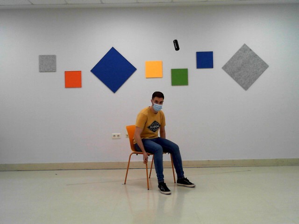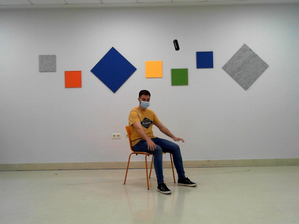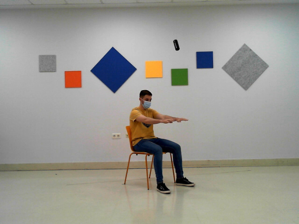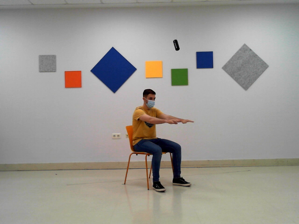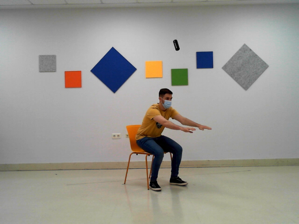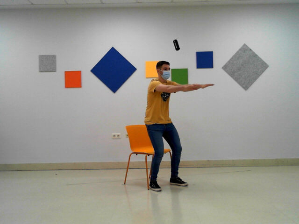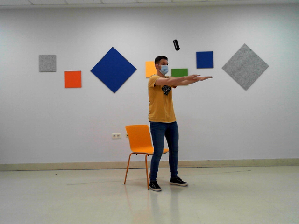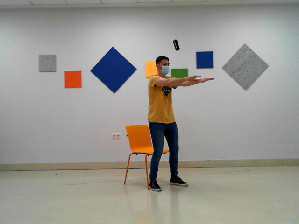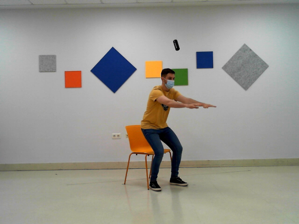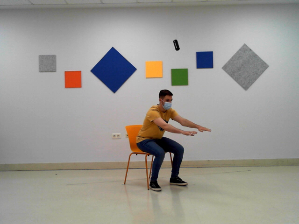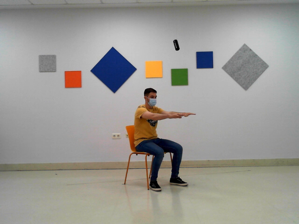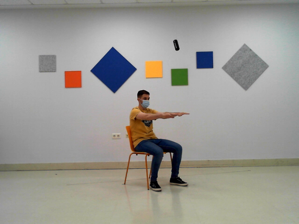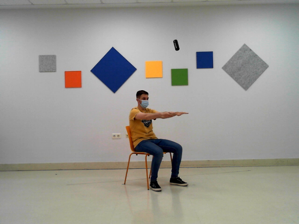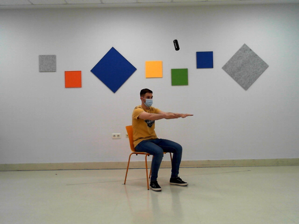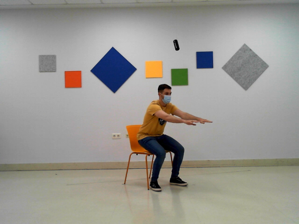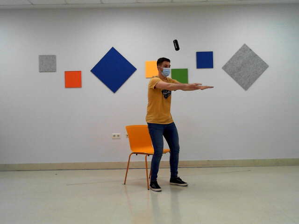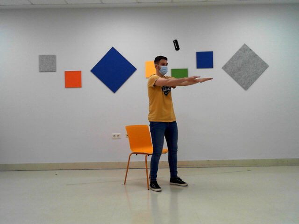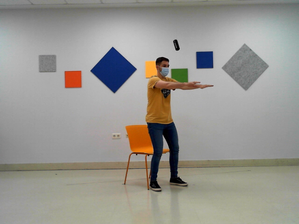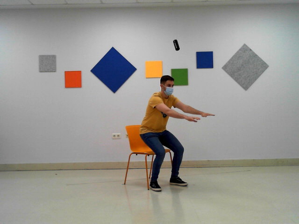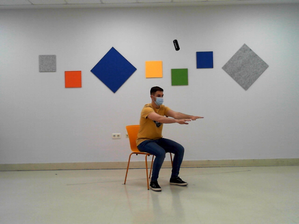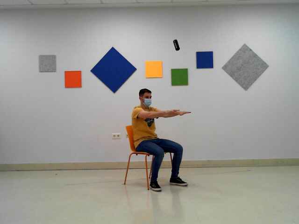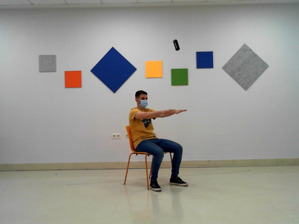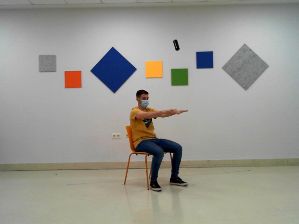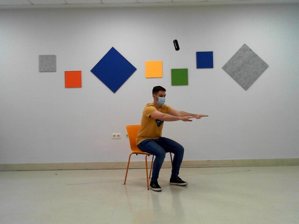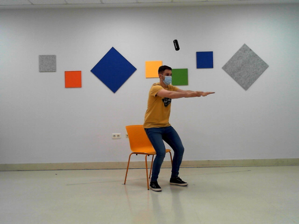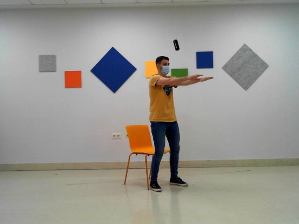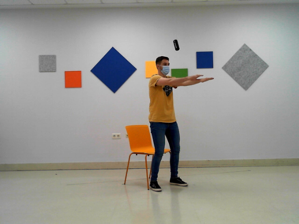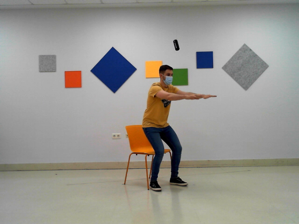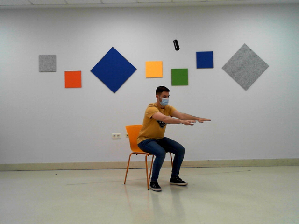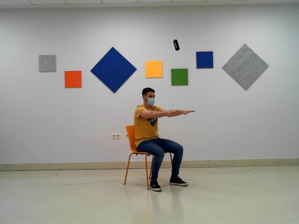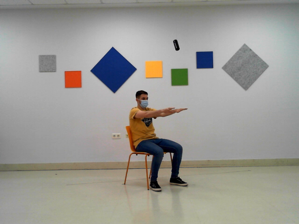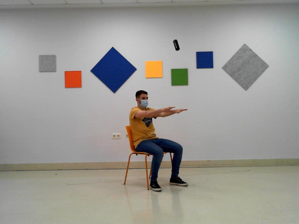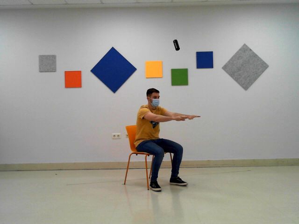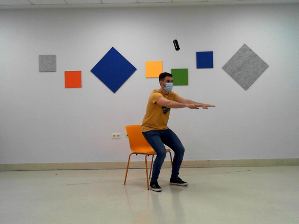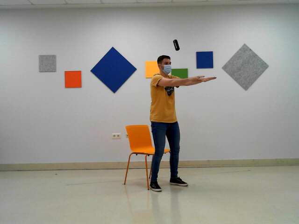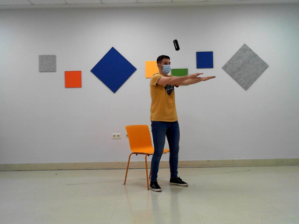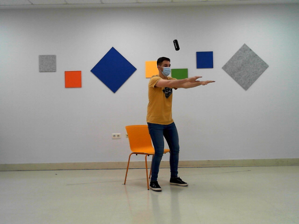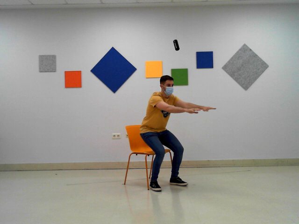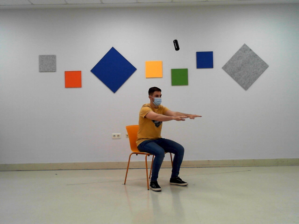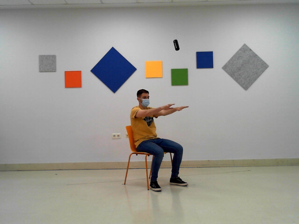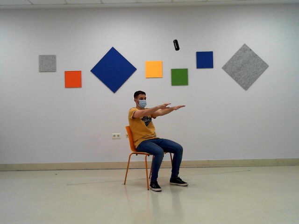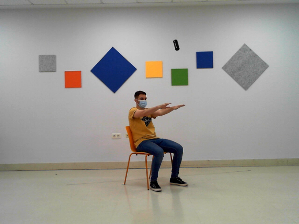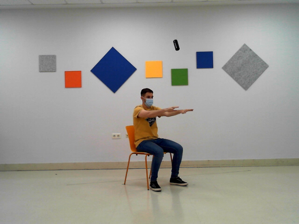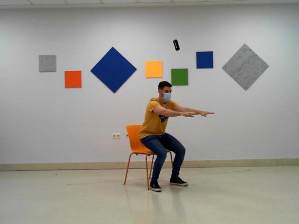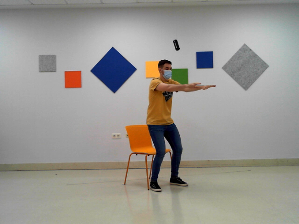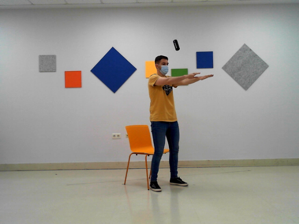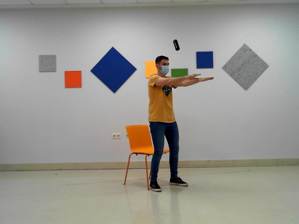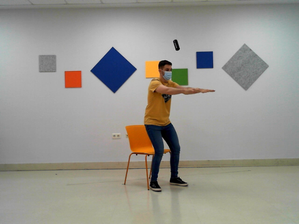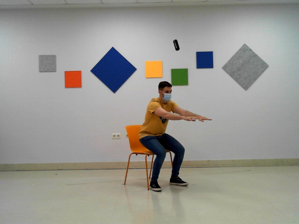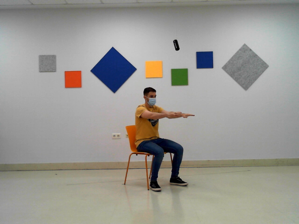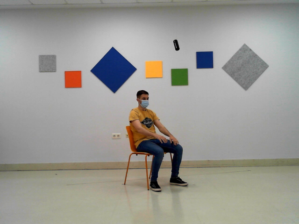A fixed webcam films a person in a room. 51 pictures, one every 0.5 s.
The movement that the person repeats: Sit to stand.
